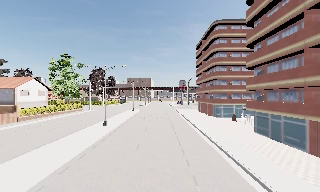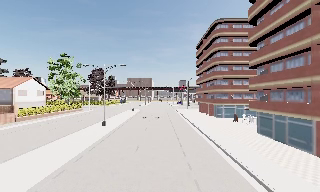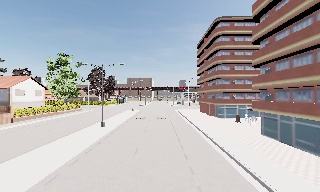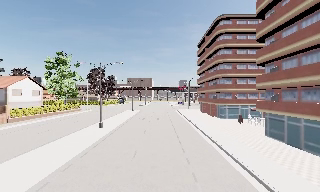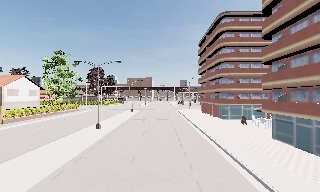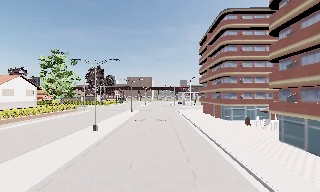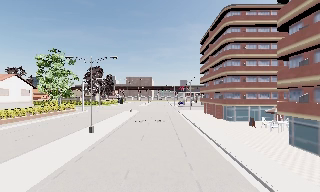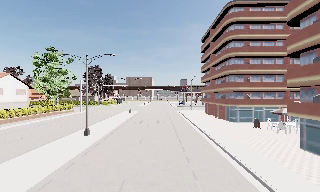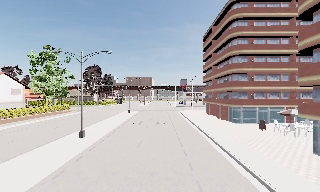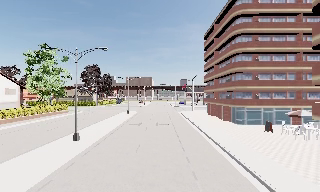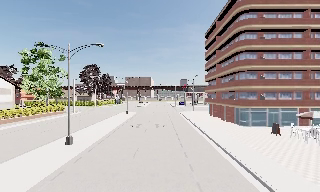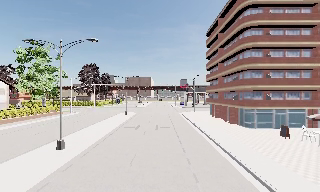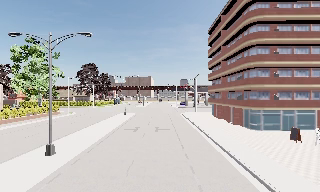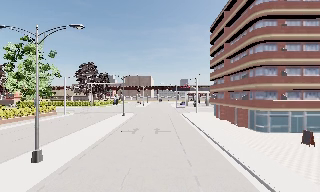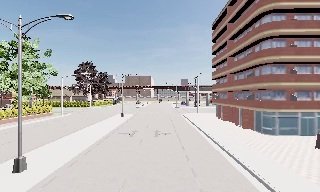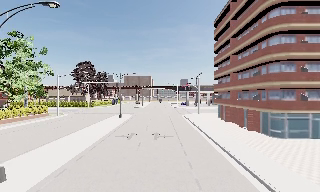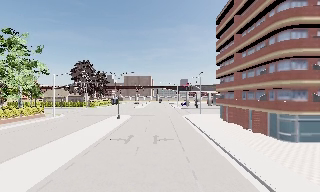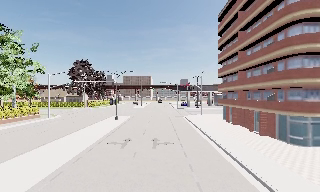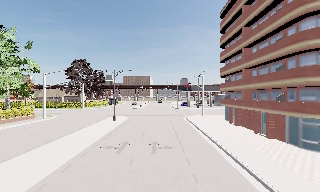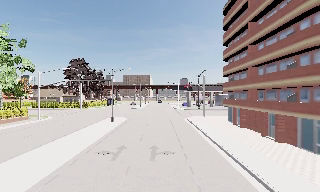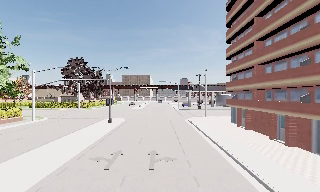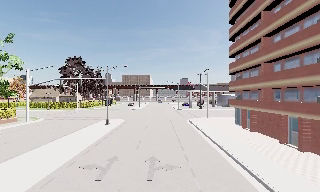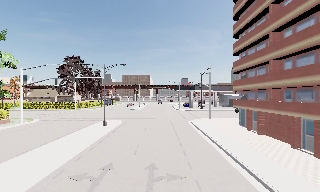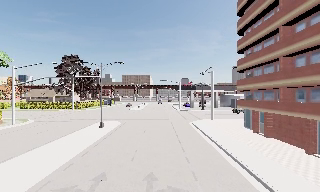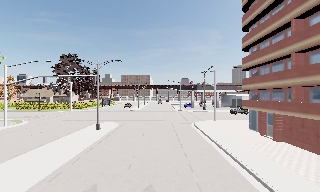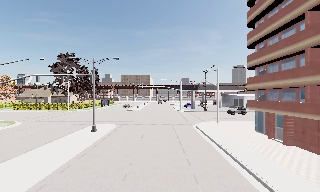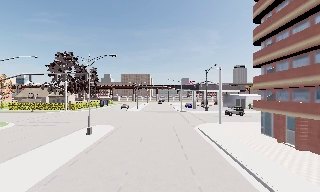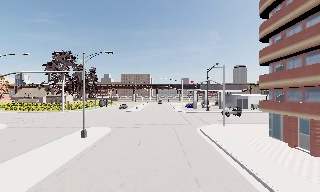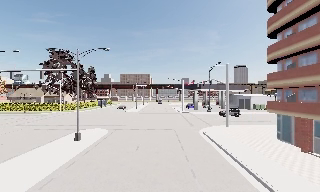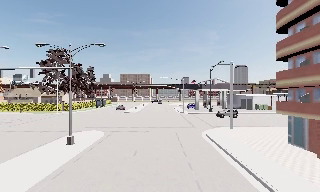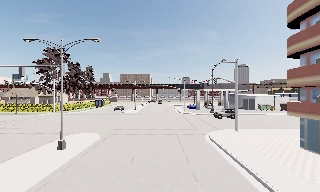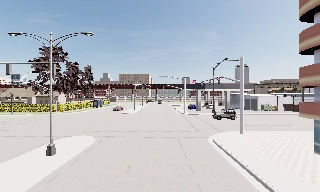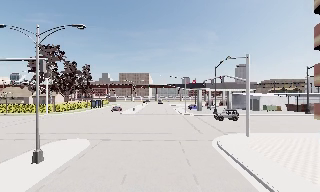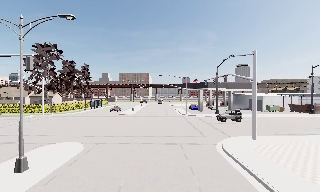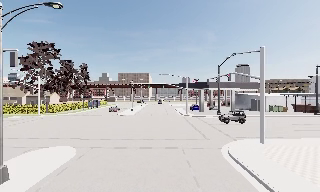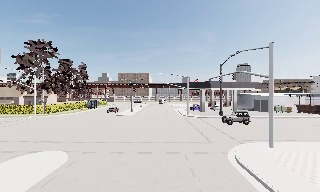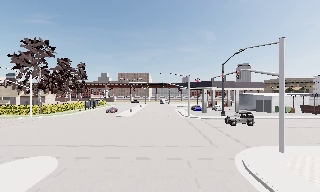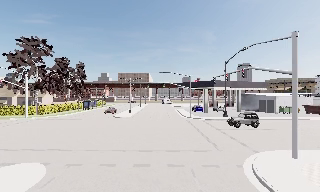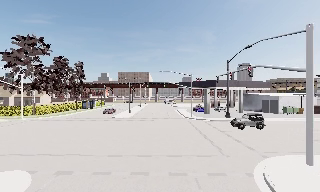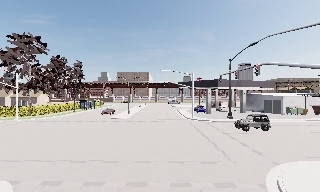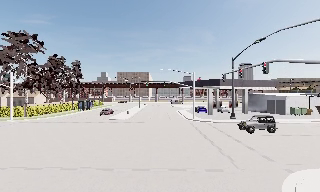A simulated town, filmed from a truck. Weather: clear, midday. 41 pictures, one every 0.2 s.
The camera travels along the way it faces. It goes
forward.
0.0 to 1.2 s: The camera travels forward, about 4.5 m, so what stands in front looms larger. It gains speed.
1.2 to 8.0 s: The camera travels forward, about 40 m, so what stands in front looms larger.
The film runs forward here.
